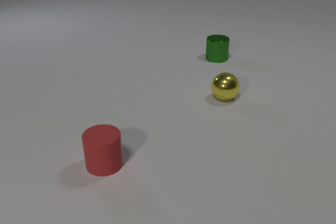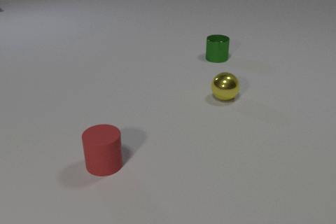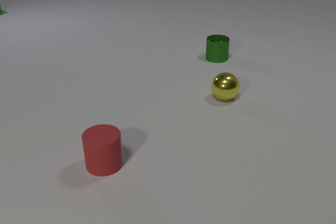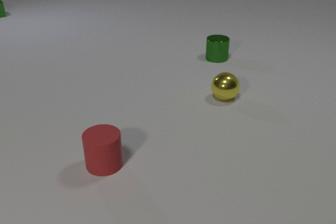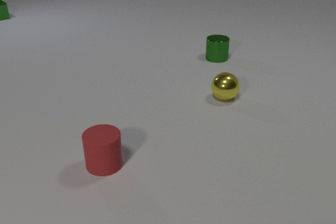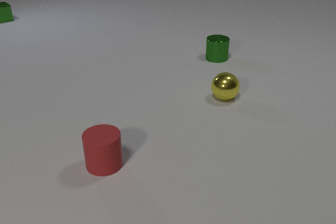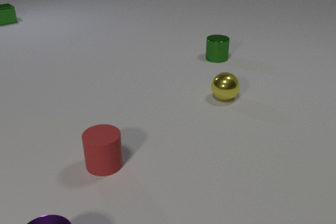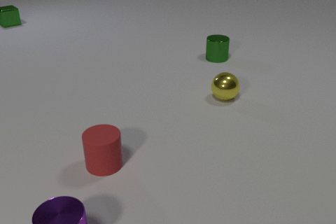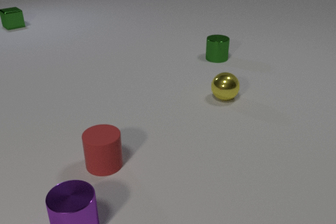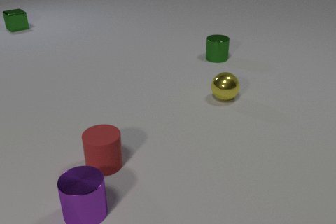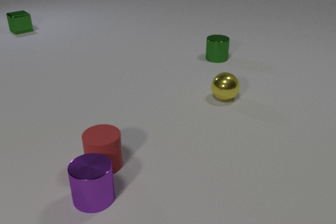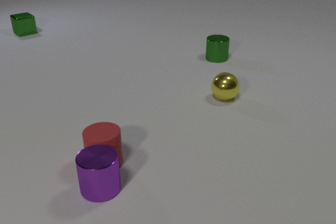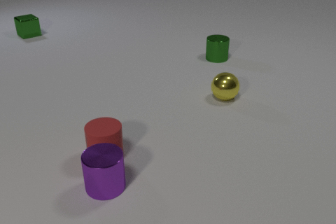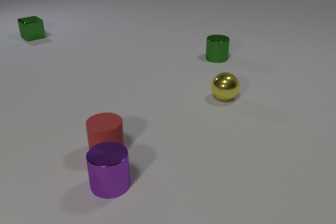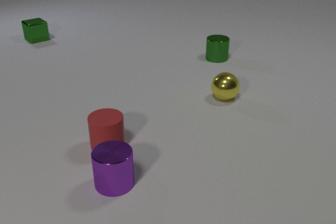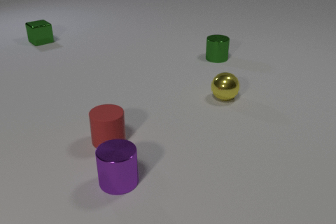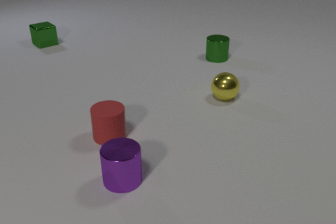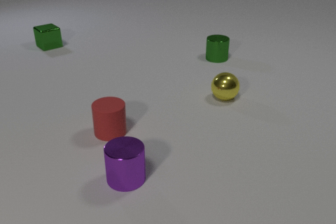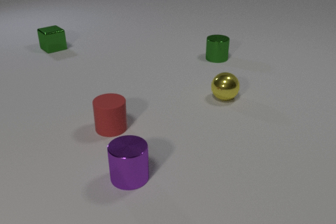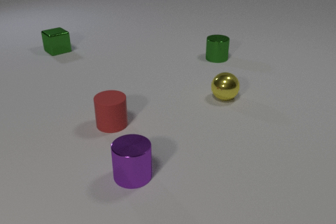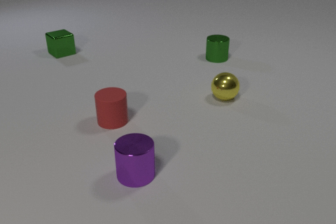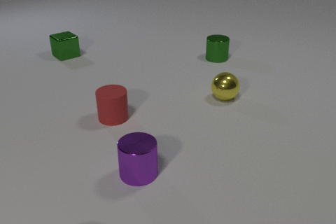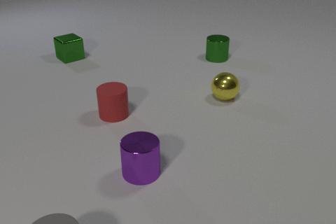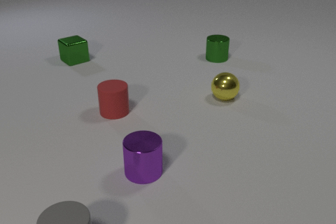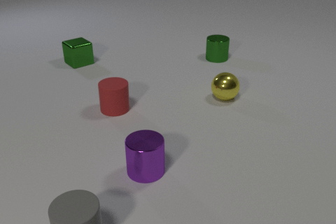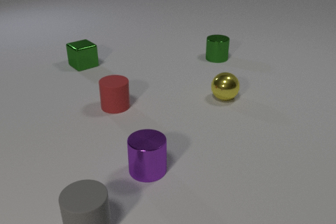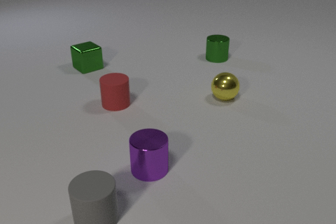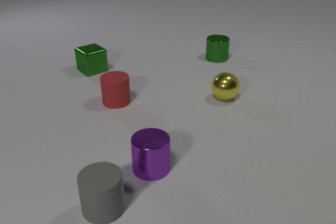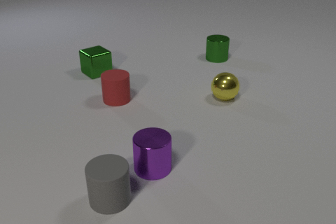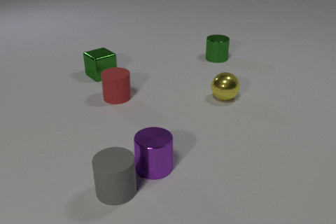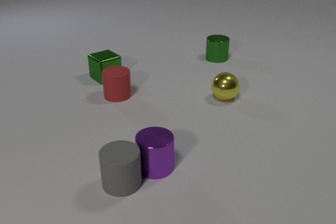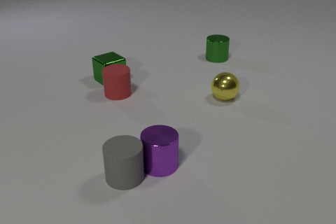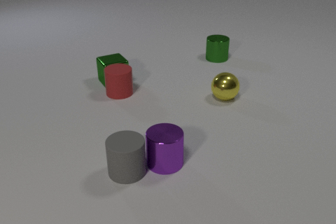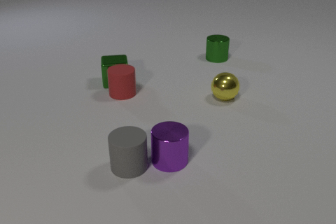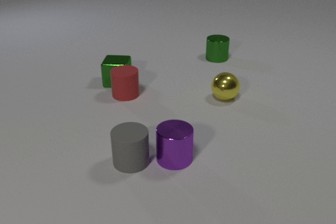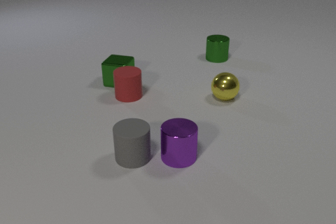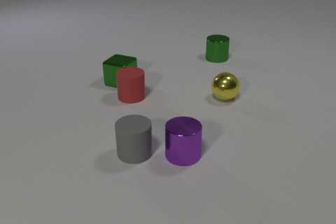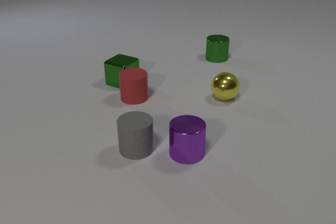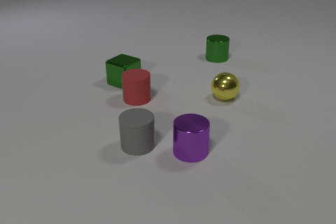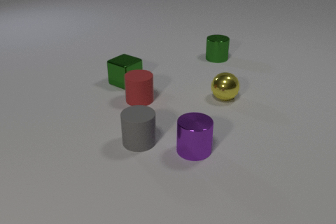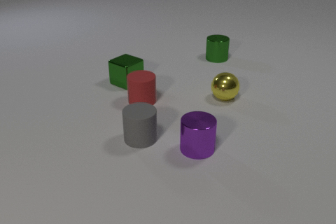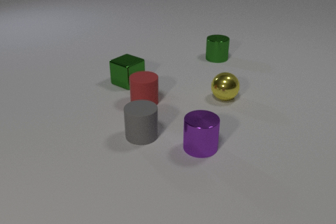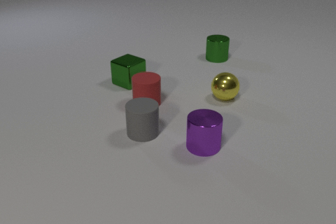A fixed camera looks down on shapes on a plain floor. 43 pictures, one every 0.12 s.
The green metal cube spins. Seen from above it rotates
clockwise.
The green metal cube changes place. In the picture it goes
toward the camera.
0.00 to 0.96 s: The purple metal cylinder comes in at the bottom edge, slides away from the camera and to the right. The green metal cube comes in at the left edge, slides toward the camera.
0.96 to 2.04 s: The purple metal cylinder slides away from the camera and to the right. The red rubber cylinder slides away from the camera. The green metal cube slides toward the camera and to the right. The purple metal cylinder and the red rubber cylinder collide.
2.04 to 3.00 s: The purple metal cylinder slides to the right and away from the camera. The red rubber cylinder slides away from the camera. The green metal cube slides toward the camera and to the right. The gray rubber cylinder comes in at the bottom edge, slides away from the camera and to the right.
3.00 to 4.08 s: The purple metal cylinder slides to the right and away from the camera. The red rubber cylinder slides away from the camera and to the right. The green metal cube slides toward the camera and to the right, spins so that its near face slides to the left, clockwise seen from above. The gray rubber cylinder slides away from the camera and to the right. The purple metal cylinder and the gray rubber cylinder collide. The red rubber cylinder and the green metal cube collide.
4.08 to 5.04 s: The purple metal cylinder slides to the right and away from the camera. The red rubber cylinder slides to the right and toward the camera. The green metal cube slides to the right, spins clockwise seen from above by about 30 degrees, its near face sliding to the left. The gray rubber cylinder slides away from the camera.
Are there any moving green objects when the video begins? no.
What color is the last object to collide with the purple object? gray.
What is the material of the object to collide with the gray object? metal.
